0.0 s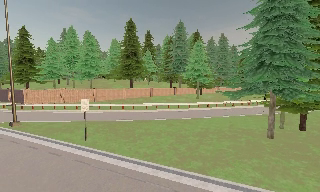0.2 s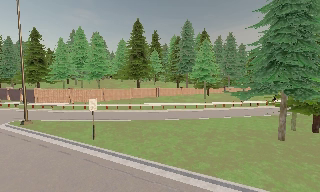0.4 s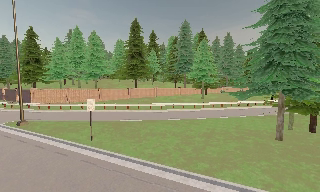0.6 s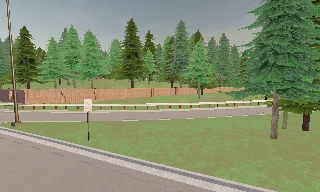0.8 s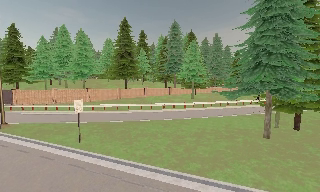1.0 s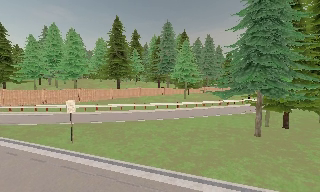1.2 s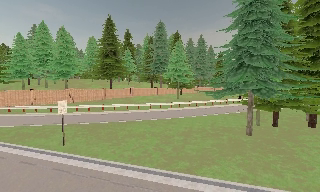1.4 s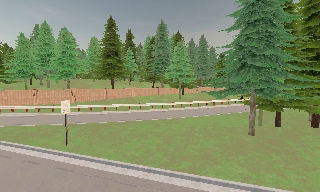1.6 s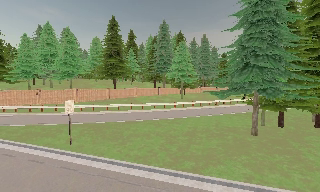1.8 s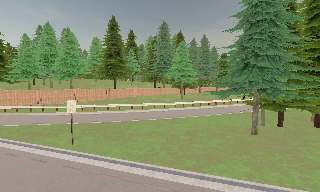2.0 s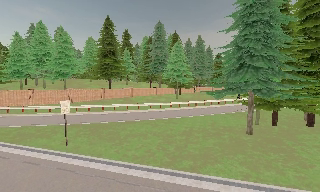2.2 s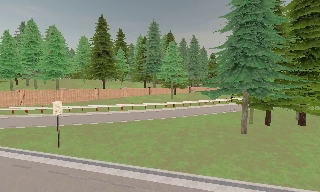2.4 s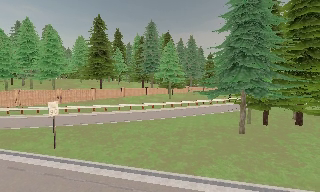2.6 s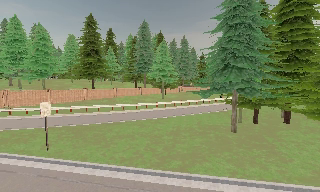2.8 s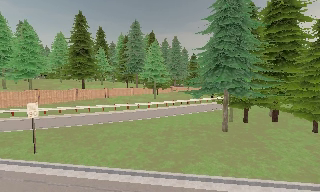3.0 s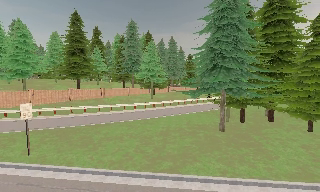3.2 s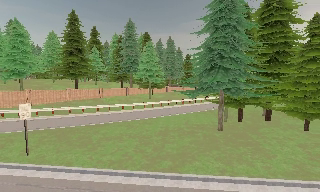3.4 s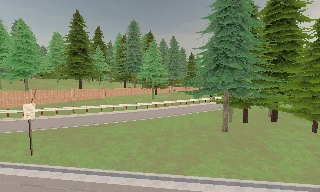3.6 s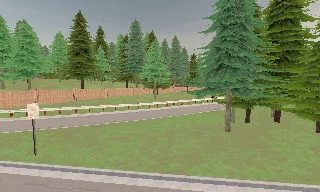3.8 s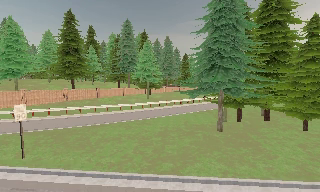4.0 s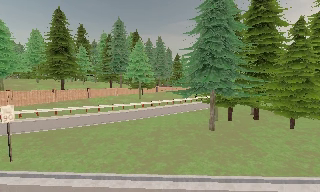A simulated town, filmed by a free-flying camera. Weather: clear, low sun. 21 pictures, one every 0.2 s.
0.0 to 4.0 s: The camera pans to its right, which is clockwise from overhead, by about 20 degrees. It travels to its left, about 1 m.
The film runs forward here.
